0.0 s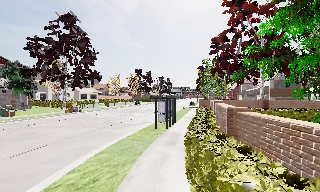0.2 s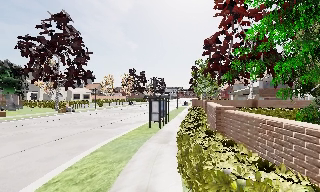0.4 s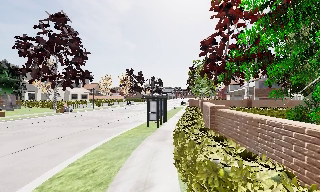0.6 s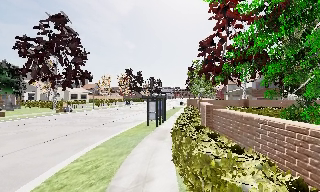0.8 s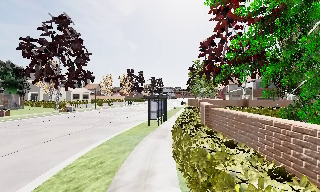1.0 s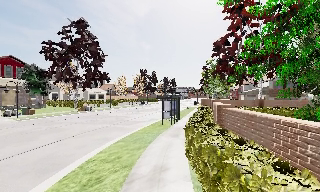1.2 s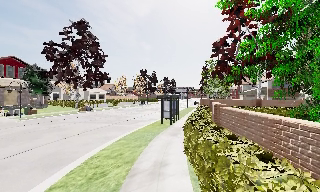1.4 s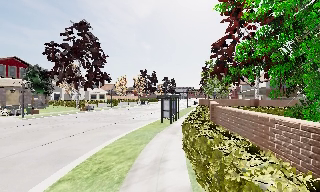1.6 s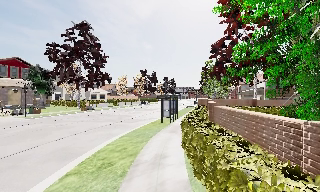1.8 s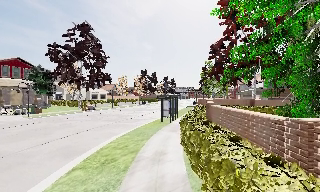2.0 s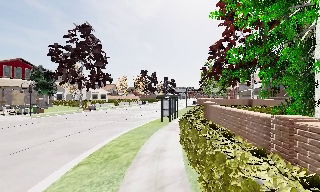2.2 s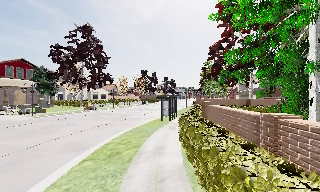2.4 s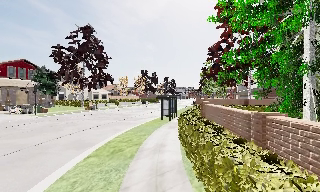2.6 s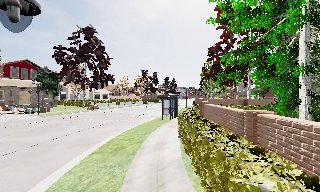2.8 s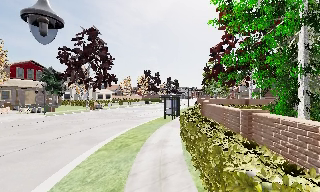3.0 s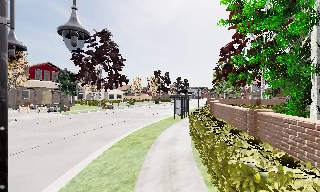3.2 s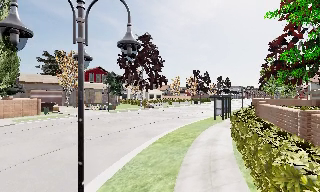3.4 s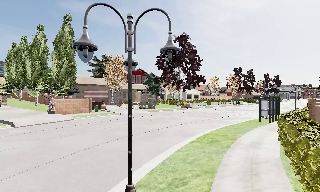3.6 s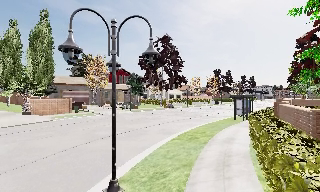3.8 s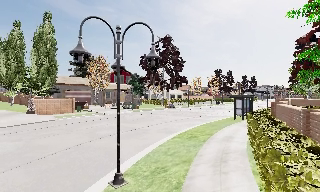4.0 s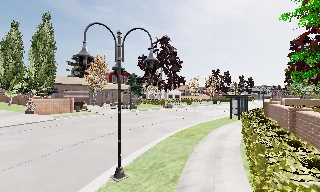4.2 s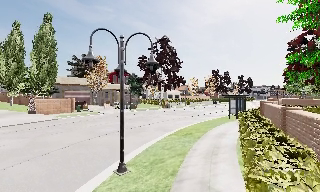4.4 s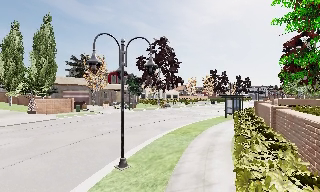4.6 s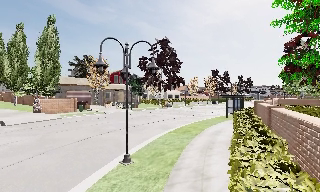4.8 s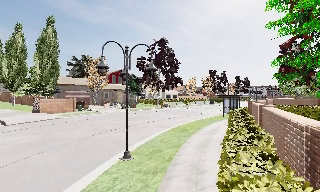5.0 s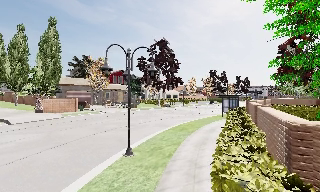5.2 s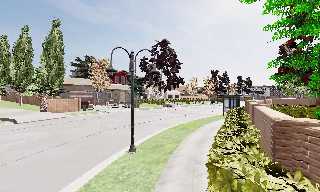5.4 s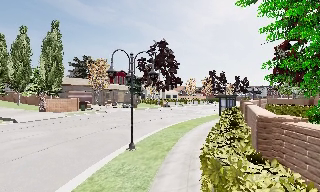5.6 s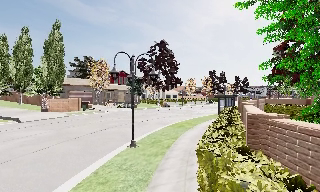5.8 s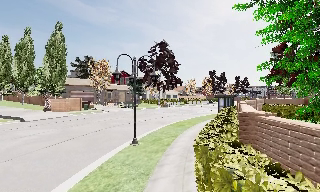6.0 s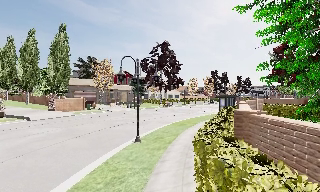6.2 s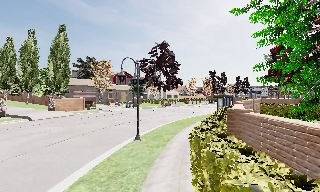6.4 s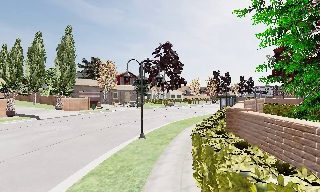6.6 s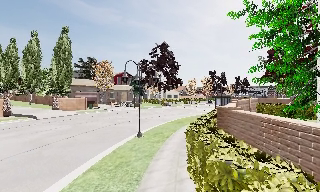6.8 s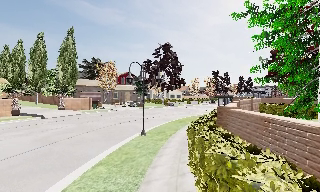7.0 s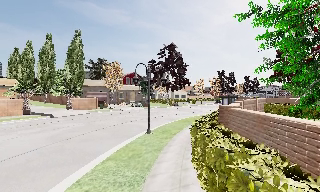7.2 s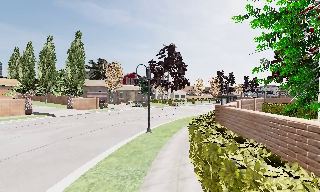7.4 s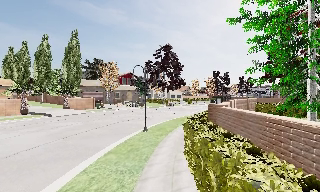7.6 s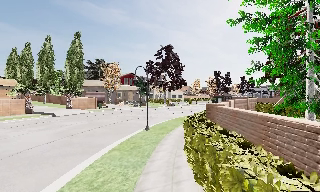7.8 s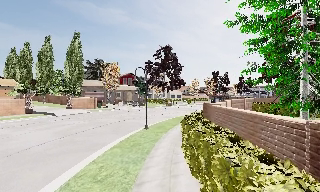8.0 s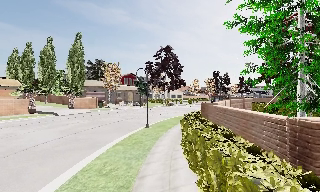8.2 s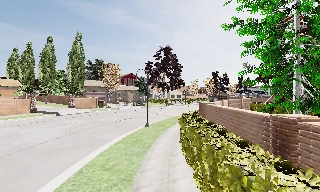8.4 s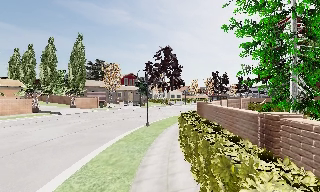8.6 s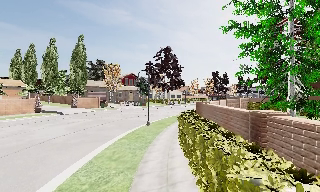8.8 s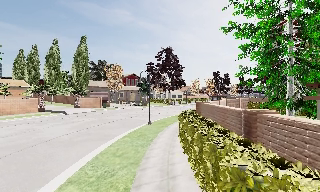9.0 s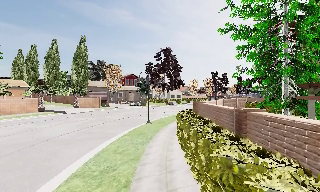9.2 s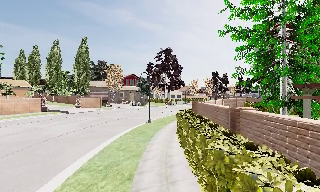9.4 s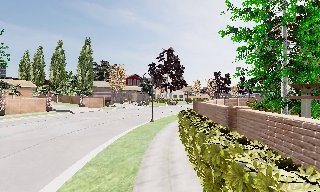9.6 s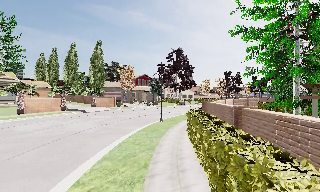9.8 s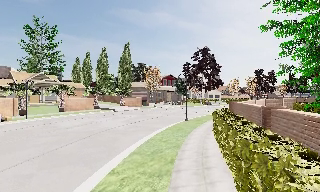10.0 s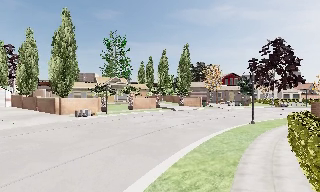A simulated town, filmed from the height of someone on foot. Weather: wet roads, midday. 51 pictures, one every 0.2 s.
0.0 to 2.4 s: The camera travels backward, about 4.5 m, so what stands in front gets smaller.
2.4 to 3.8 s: The camera pans to its left, which is counterclockwise from overhead, by about 25 degrees. It travels backward, about 2.5 m, so what stands in front gets smaller.
3.8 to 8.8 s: The camera travels backward, about 9 m, so what stands in front gets smaller.
8.8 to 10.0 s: The scene slides to the right, as the camera pans about 35 degrees to its left. It travels backward, about 2 m.
The film runs backward here.
